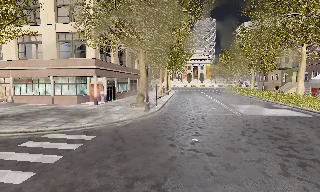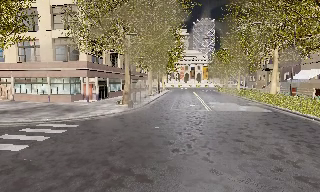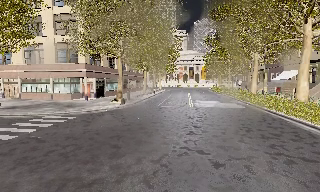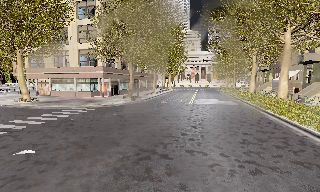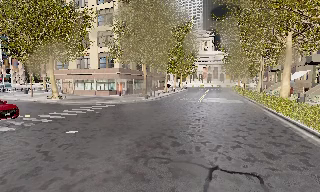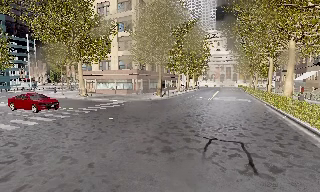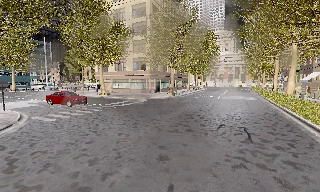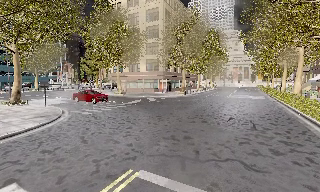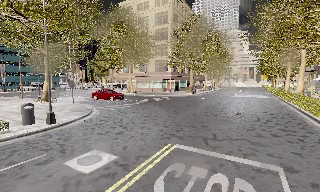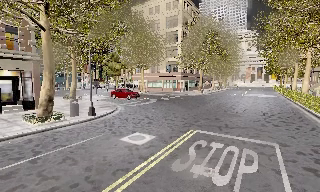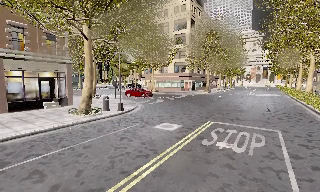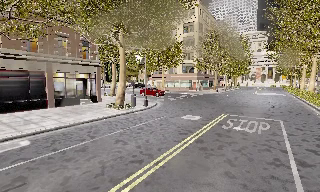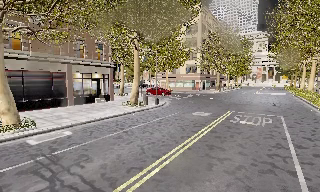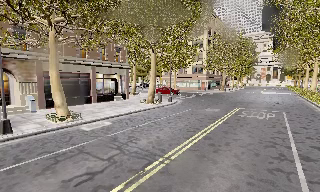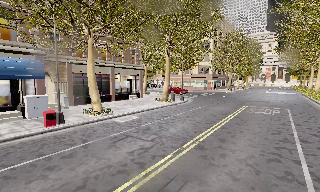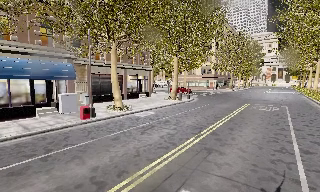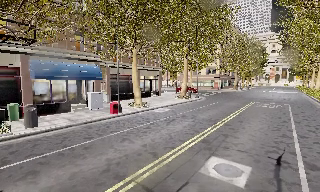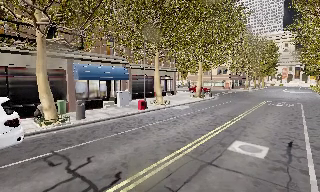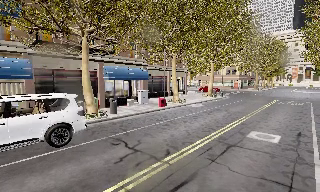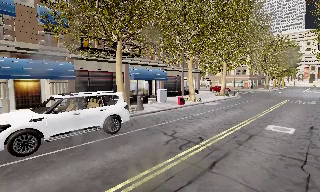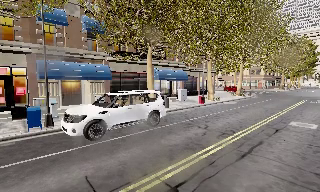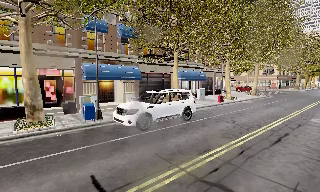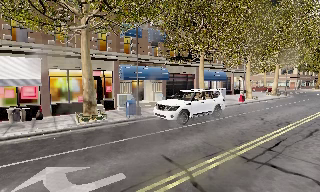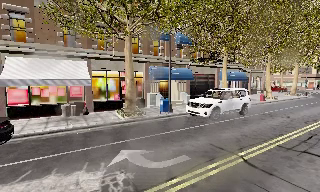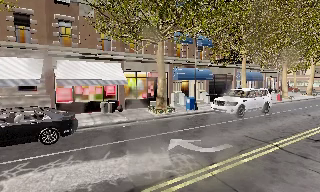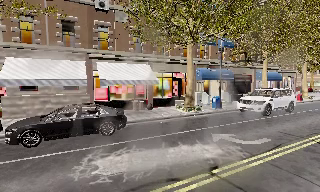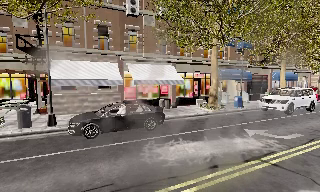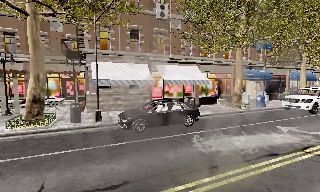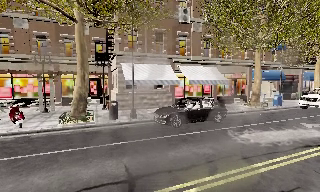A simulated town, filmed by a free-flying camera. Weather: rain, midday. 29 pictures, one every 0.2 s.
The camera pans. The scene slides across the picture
to the right.
The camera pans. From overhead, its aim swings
counterclockwise.
0.0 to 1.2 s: The camera pans to its left, which is counterclockwise from overhead, by about 15 degrees. It travels backward, about 14 m, so what stands in front gets smaller.
1.2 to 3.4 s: The camera pans to its left, which is counterclockwise from overhead, by about 15 degrees. It travels backward and to its left, about 25 m, so what stands in front gets smaller.
3.4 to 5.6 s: The scene slides to the right, as the camera pans about 25 degrees to its left. It travels to its left and backward, about 20 m, so close, fixed things drift to the right.
The film runs backward here.
